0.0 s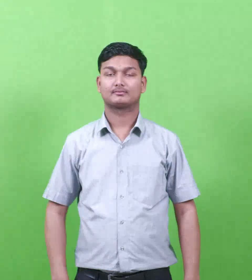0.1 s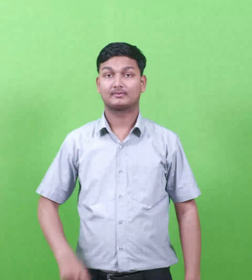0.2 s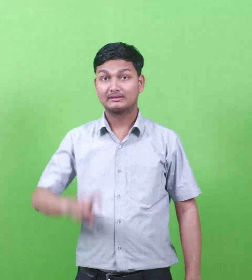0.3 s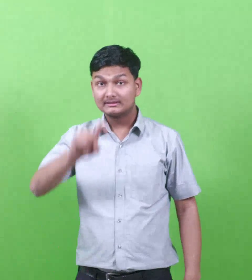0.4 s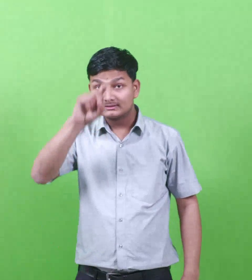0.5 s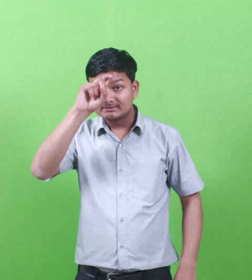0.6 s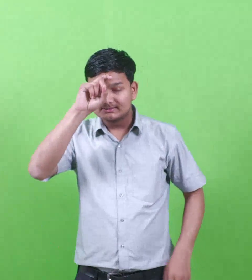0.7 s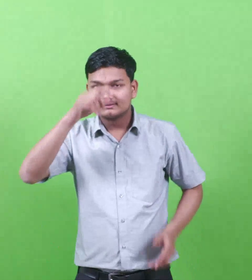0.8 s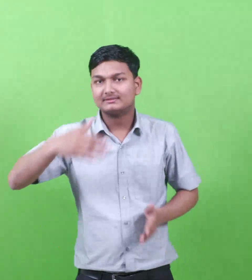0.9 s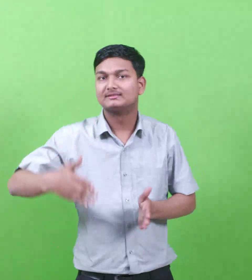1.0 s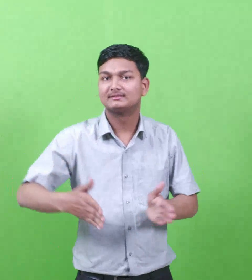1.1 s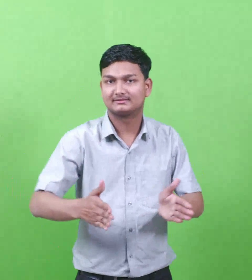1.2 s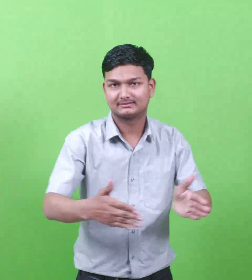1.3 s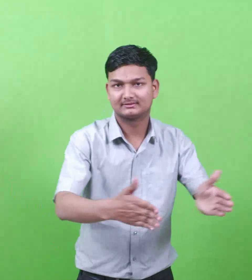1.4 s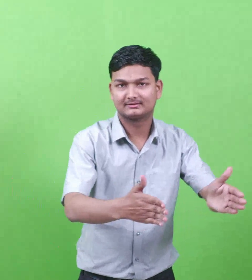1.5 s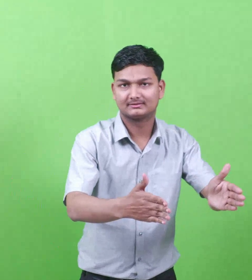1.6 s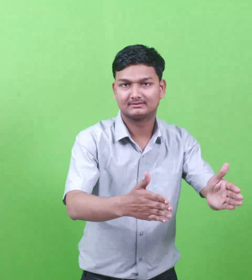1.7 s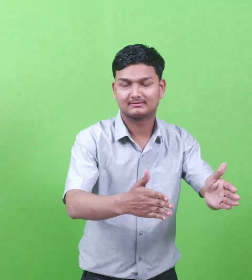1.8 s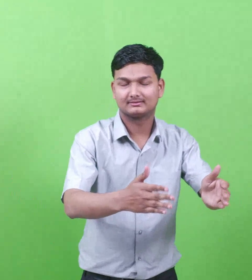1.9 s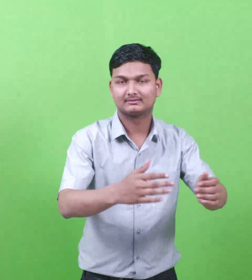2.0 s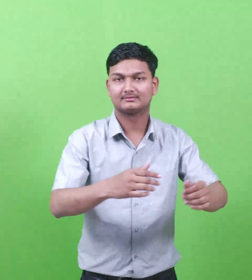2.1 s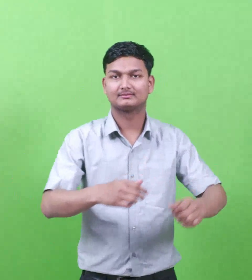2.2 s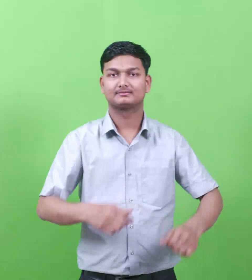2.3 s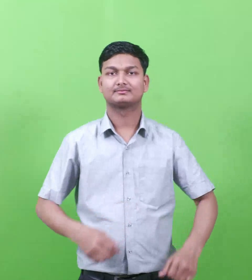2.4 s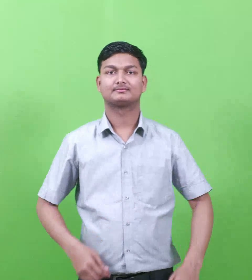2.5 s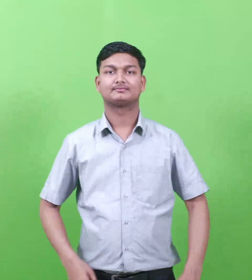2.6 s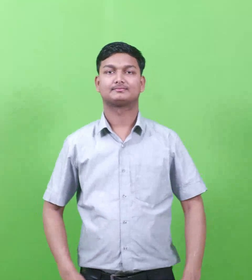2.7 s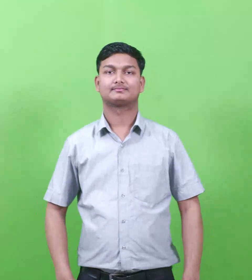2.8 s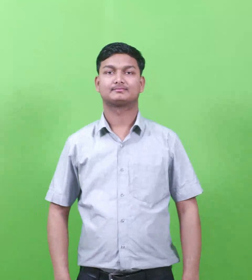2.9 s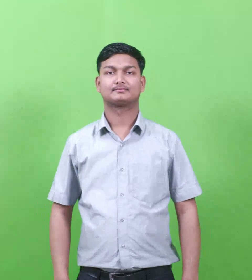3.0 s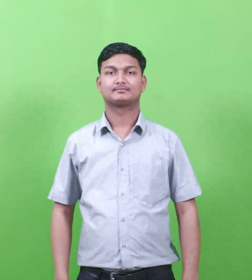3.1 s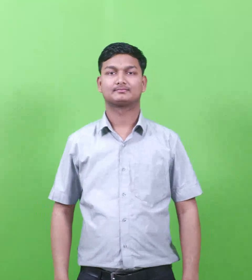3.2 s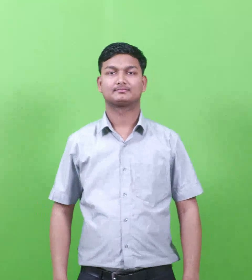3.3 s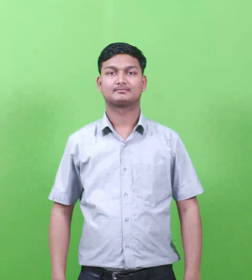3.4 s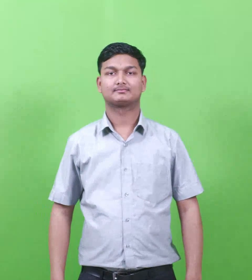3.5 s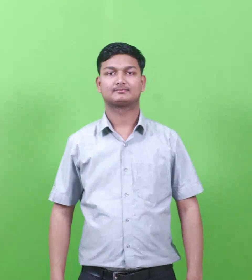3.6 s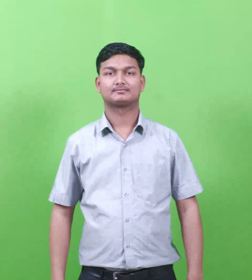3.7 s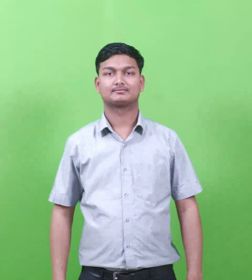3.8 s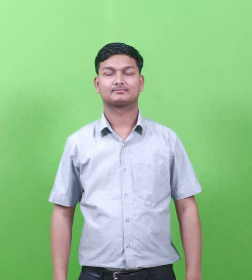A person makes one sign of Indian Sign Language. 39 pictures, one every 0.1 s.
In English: river of egypt
